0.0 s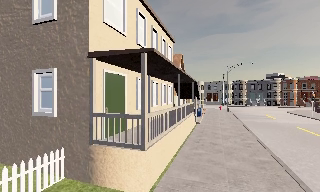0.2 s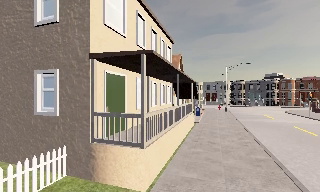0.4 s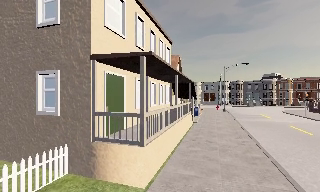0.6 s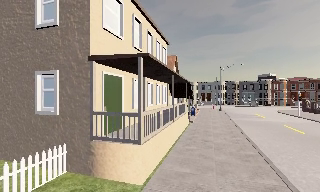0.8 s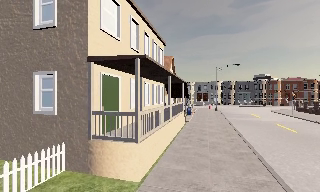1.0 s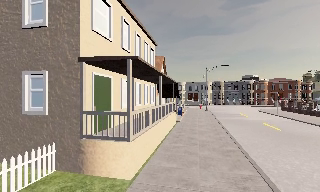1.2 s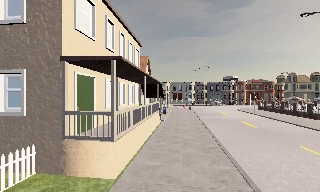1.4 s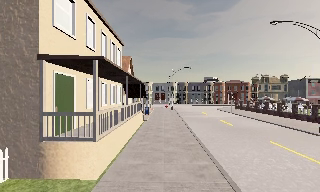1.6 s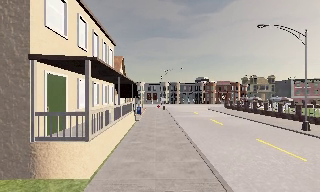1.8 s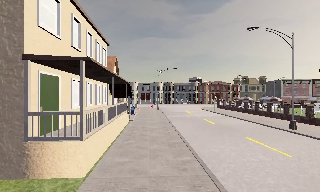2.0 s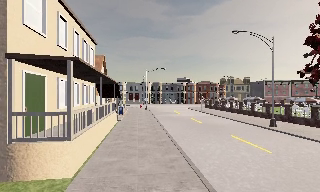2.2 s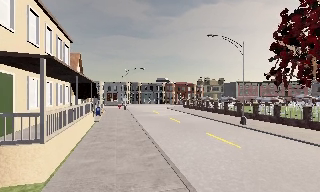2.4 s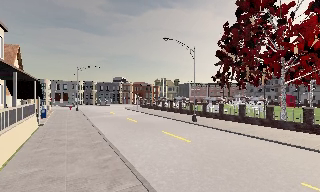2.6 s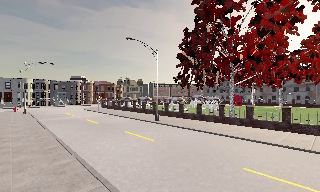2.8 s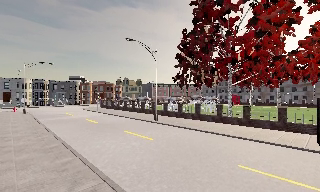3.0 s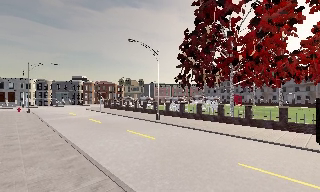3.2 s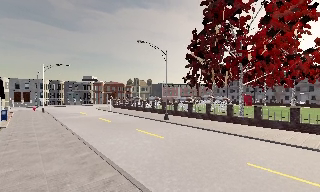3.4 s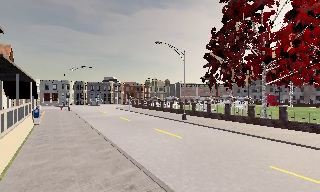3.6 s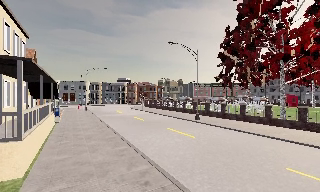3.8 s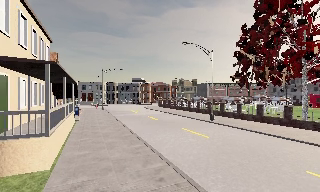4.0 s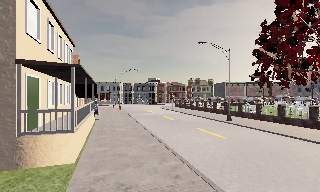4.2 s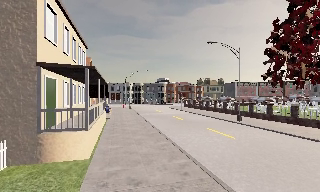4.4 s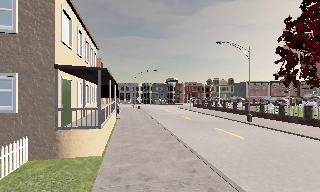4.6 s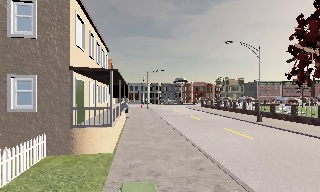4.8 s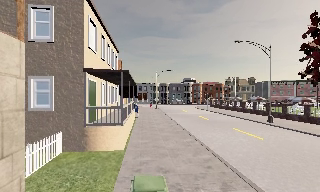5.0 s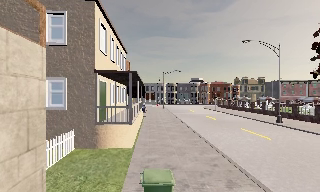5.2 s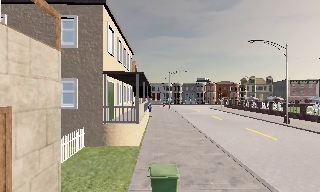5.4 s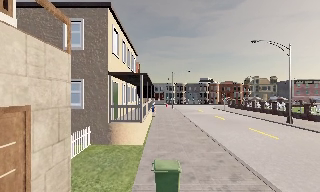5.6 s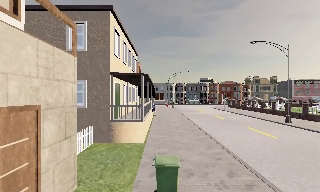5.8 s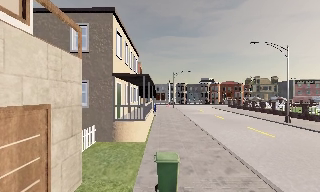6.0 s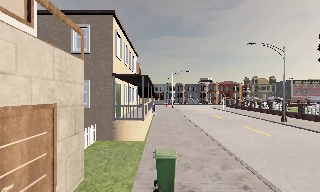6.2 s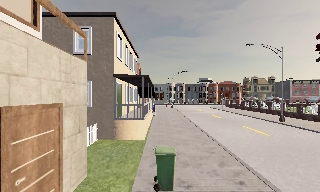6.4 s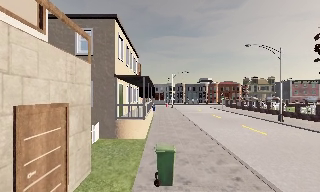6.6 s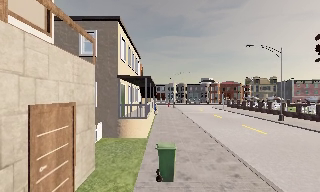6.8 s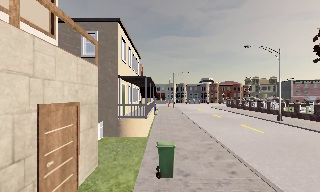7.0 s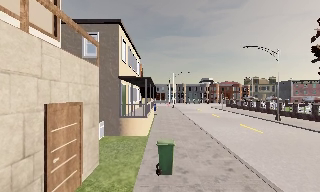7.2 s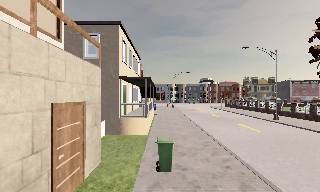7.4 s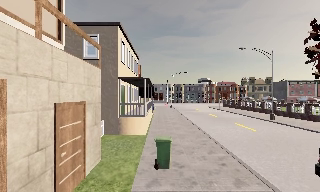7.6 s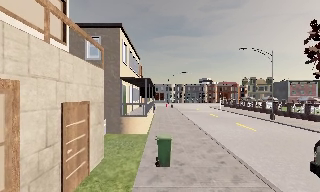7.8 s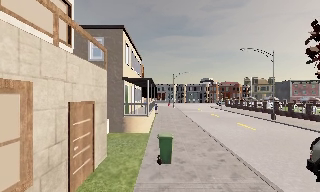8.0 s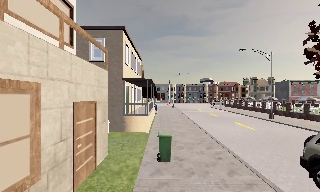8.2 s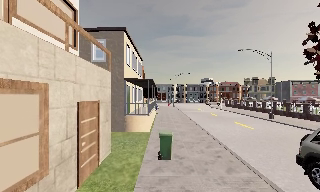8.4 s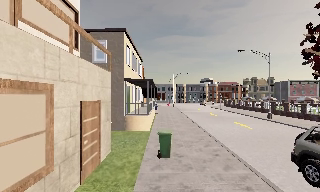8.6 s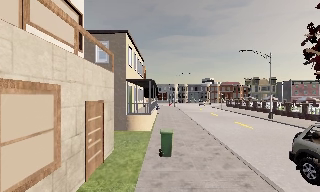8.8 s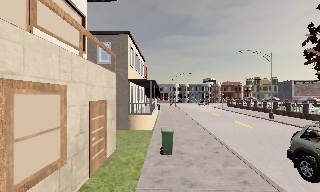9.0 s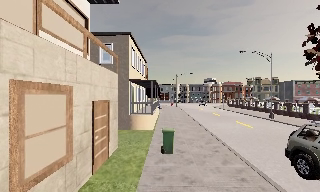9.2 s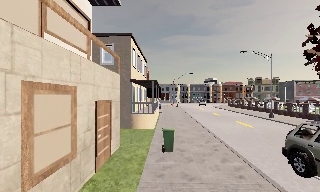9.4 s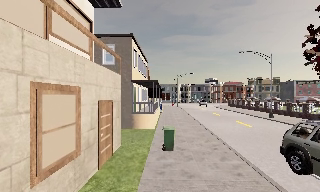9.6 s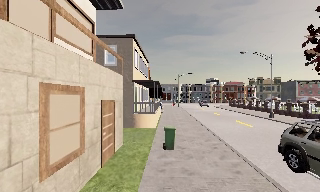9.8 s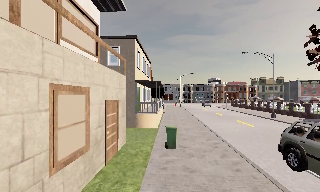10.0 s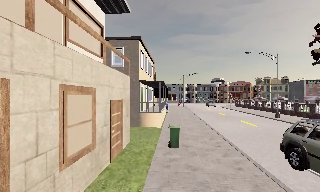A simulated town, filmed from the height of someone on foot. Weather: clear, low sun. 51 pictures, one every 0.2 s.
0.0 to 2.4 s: The camera pans to its right, which is clockwise from overhead, by about 50 degrees. It travels backward, about 2 m.
2.4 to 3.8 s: The camera travels backward, about 1.5 m, so what stands in front gets smaller.
3.8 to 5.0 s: The camera pans to its left, which is counterclockwise from overhead, by about 20 degrees. It travels backward, about 1.5 m, so what stands in front gets smaller.
5.0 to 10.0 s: The camera travels backward, about 5 m, so what stands in front gets smaller.
The film runs backward here.
